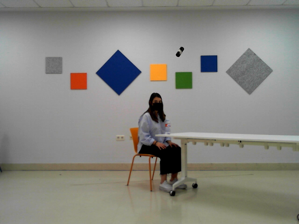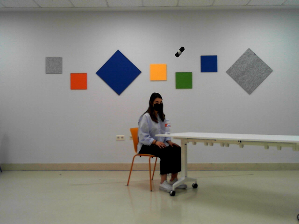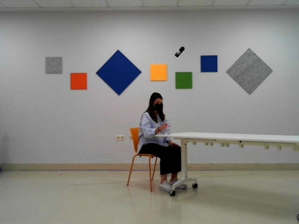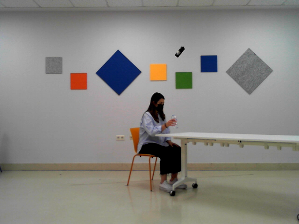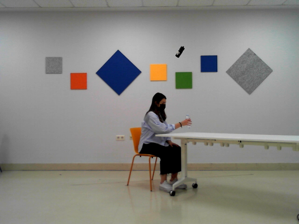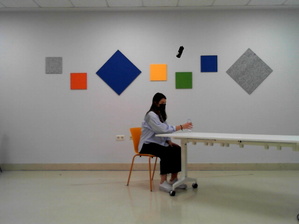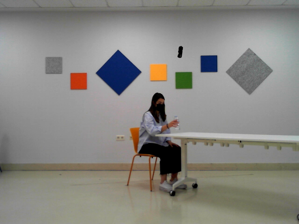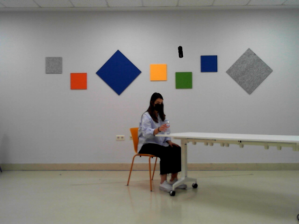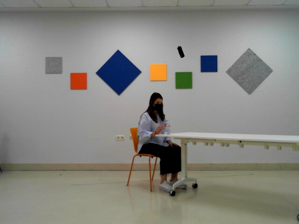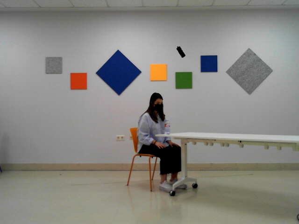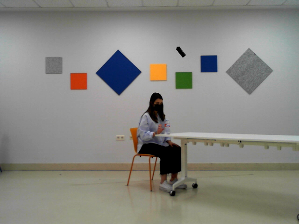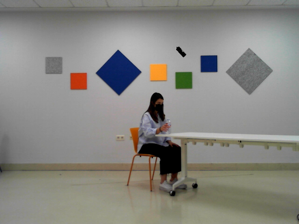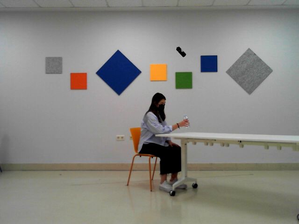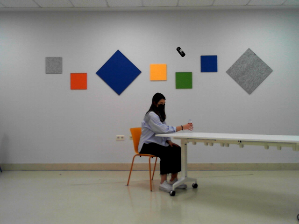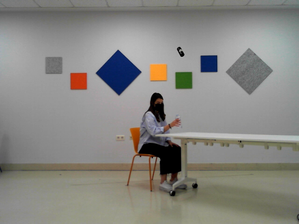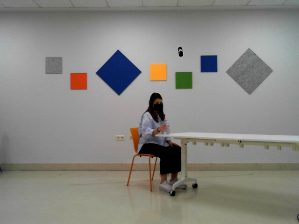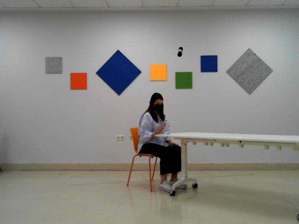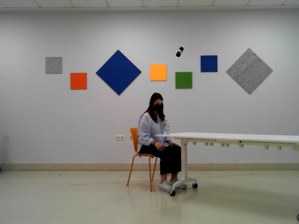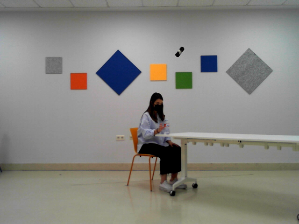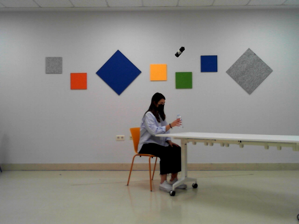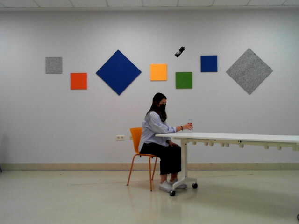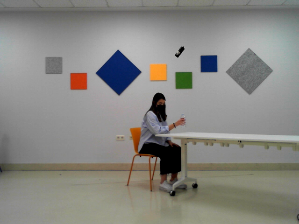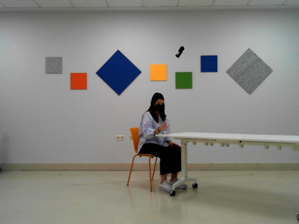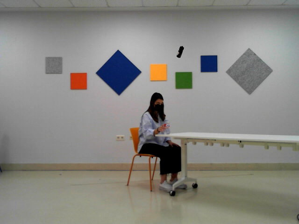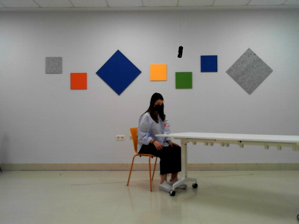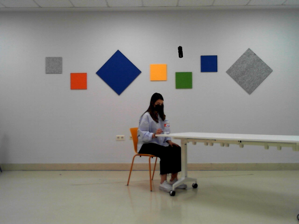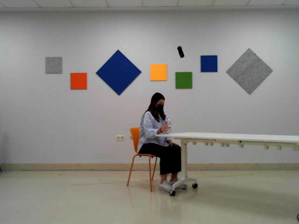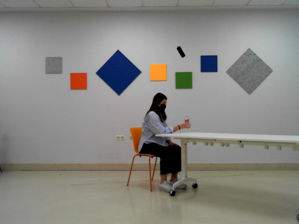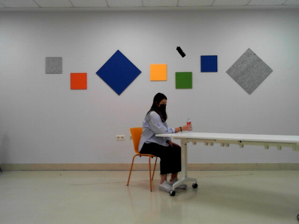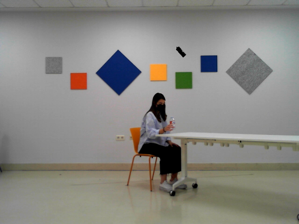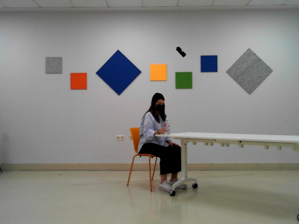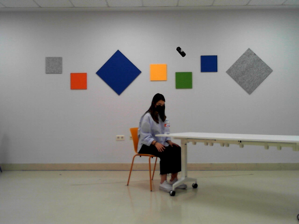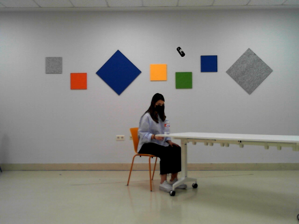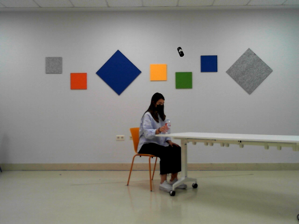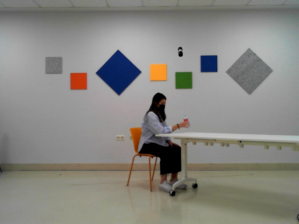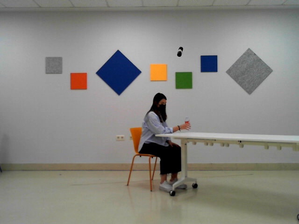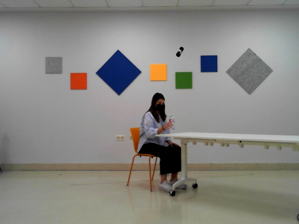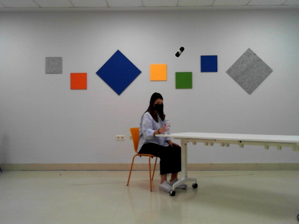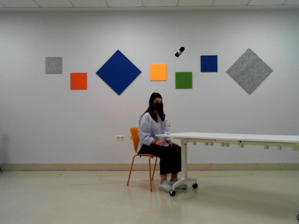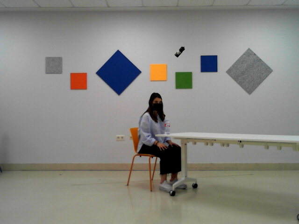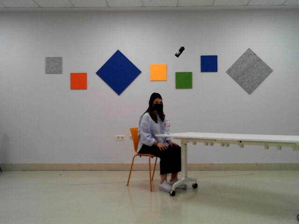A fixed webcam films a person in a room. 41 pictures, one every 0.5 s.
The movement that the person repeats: Move a bottle from side to side, right hand.
